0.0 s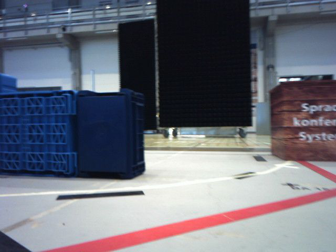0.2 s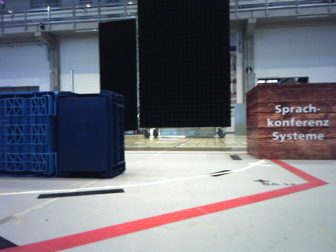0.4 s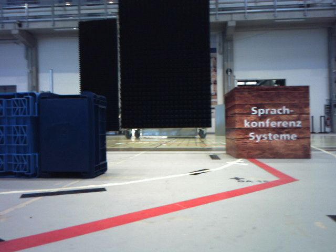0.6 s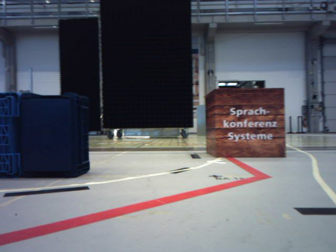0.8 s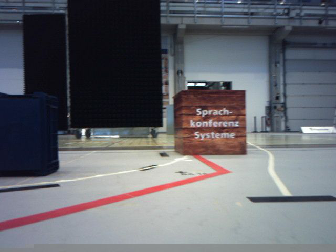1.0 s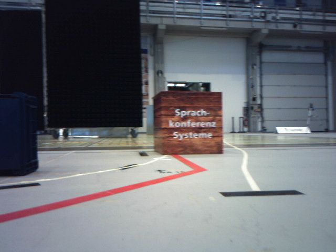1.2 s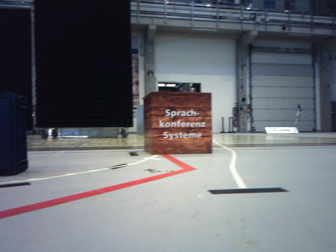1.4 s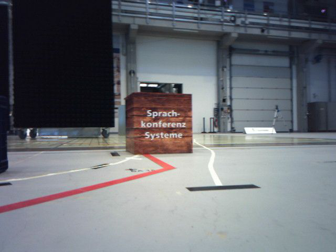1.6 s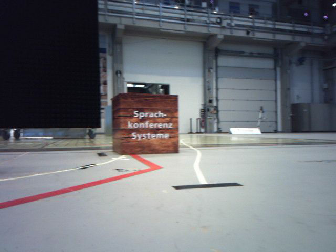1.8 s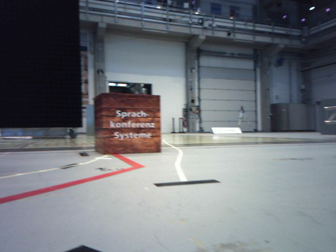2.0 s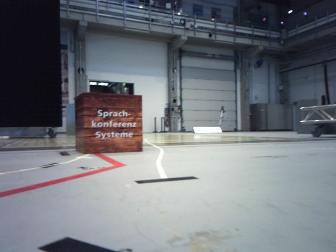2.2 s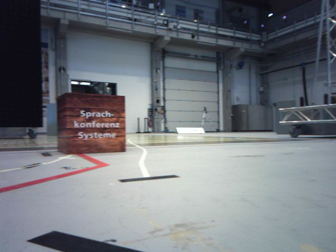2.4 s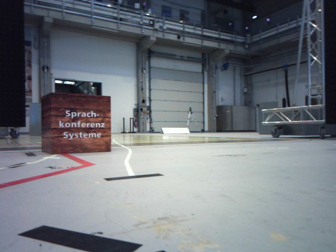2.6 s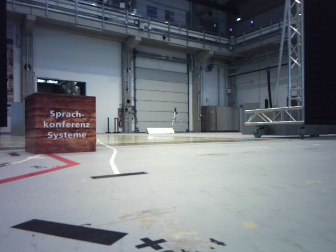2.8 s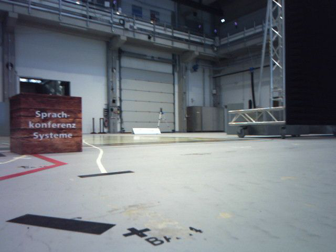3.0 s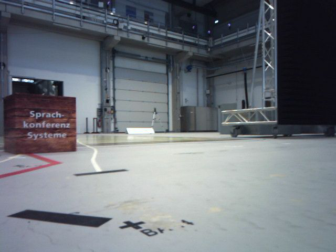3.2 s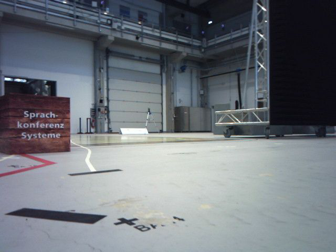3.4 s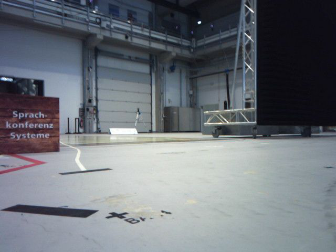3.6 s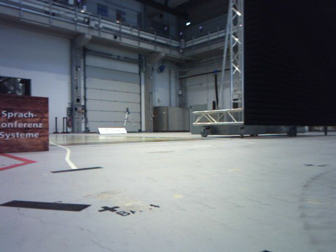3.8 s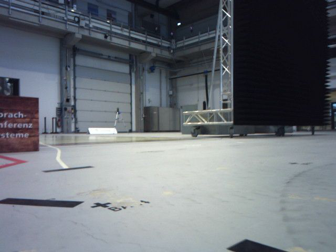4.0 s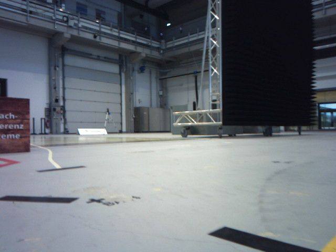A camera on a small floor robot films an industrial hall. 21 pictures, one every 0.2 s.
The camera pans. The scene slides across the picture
to the left.
The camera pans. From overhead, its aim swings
clockwise.
0.0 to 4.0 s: The camera pans to its right, which is clockwise from overhead, by about 55 degrees. It travels backward, about 0.7 m.
The film runs backward here.
